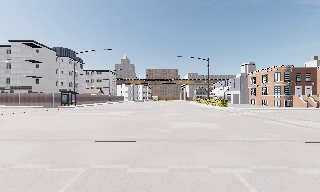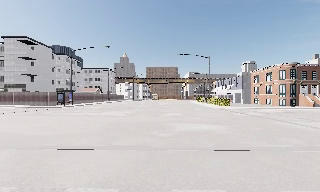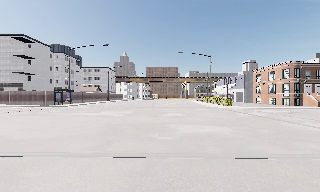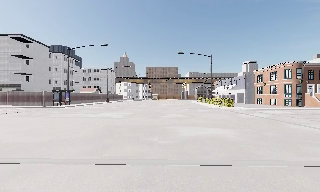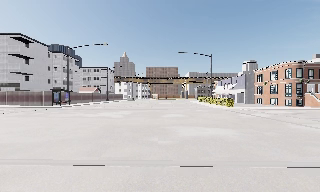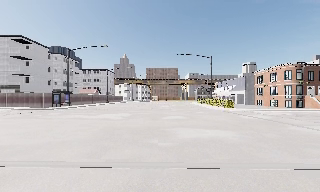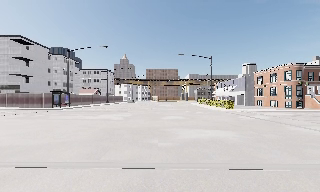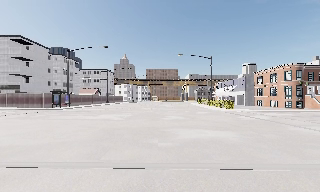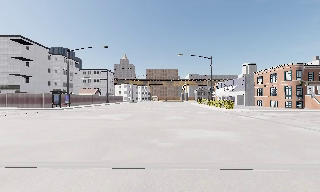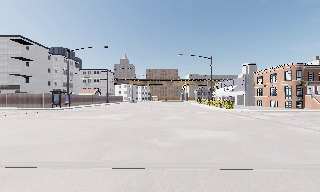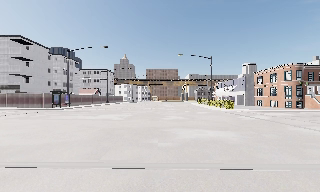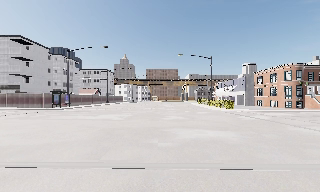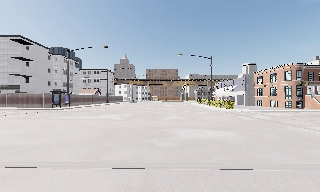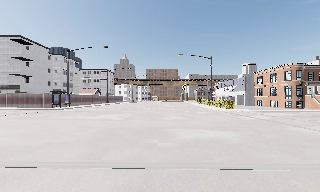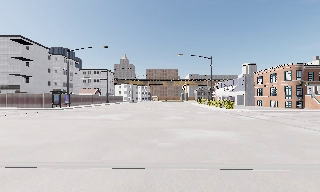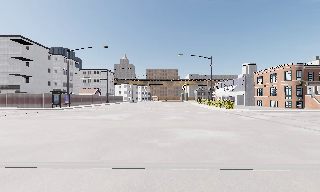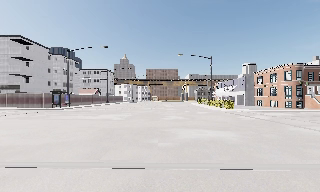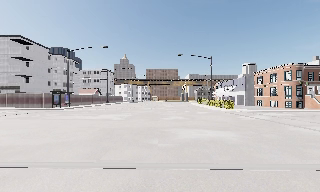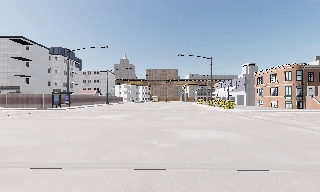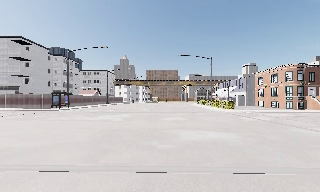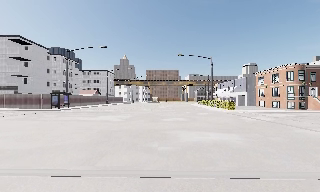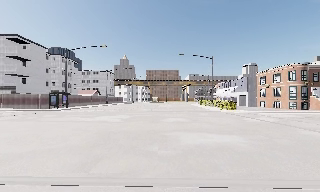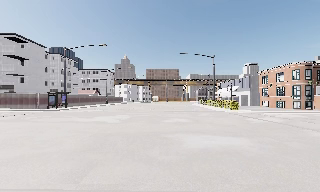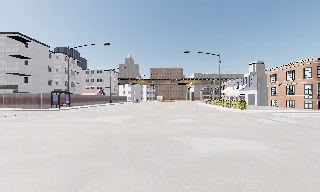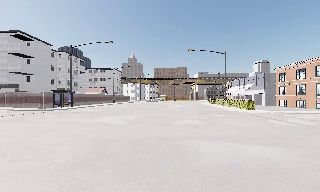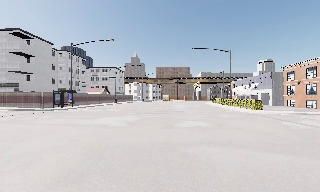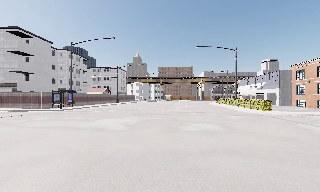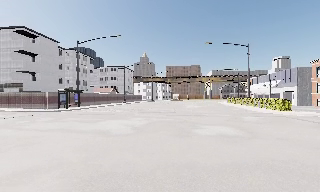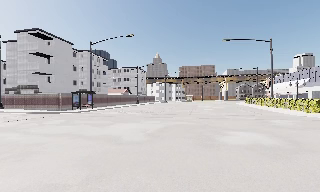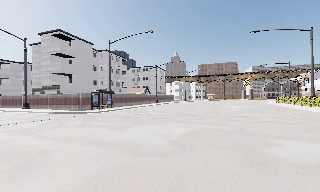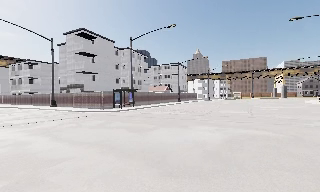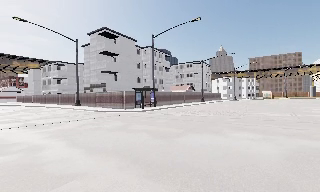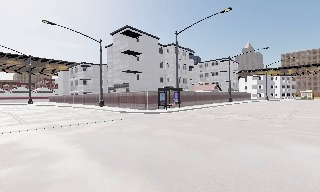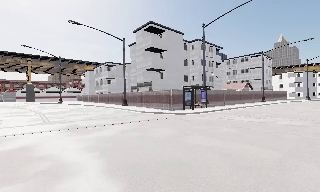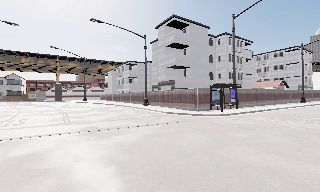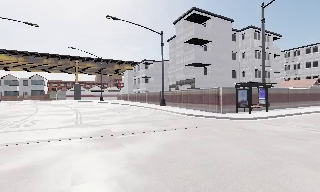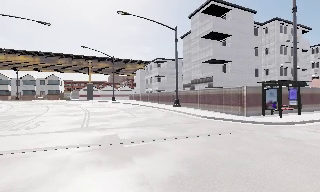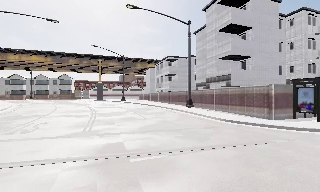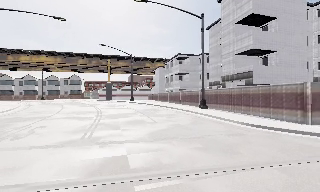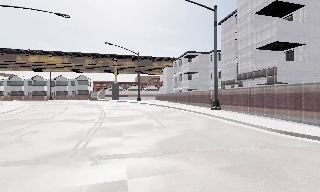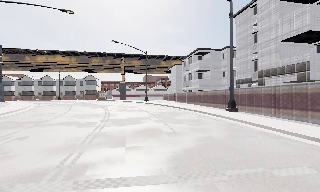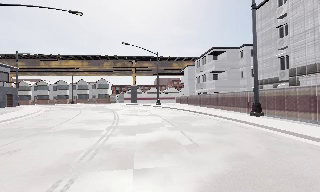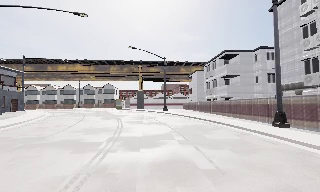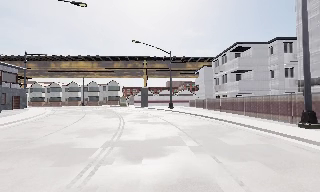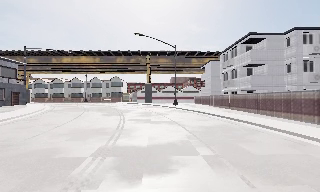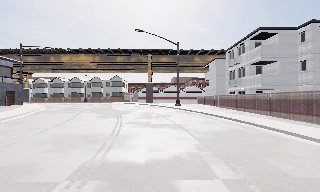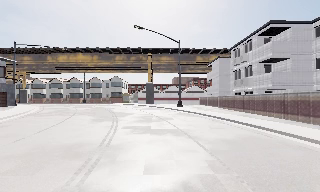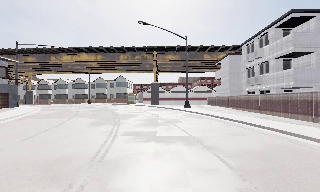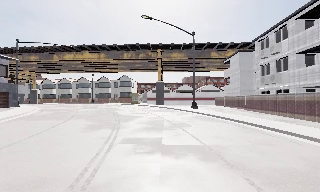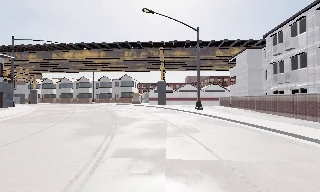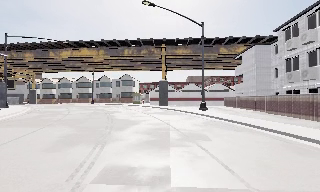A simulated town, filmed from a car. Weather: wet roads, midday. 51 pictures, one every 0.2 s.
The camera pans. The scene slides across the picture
to the right.
The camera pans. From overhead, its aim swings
counterclockwise.
0.0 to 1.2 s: The camera travels forward, about 2.5 m, so what stands in front looms larger. It loses speed.
1.2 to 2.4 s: The camera keeps its place and its aim.
2.4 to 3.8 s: The camera shifts only a little, or ends up much as it began.
3.8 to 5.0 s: The camera travels forward, about 3.5 m, so what stands in front looms larger. It gains speed.
5.0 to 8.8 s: The camera pans to its left, which is counterclockwise from overhead, by about 85 degrees. It travels forward, about 25 m.
8.8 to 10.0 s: The camera travels forward, about 8 m, so what stands in front looms larger.
The film runs forward here.
